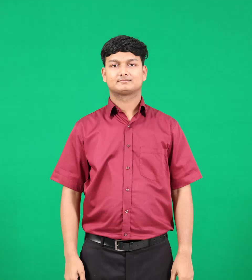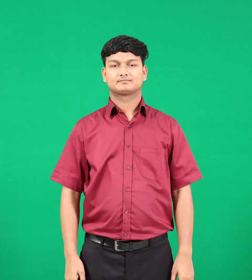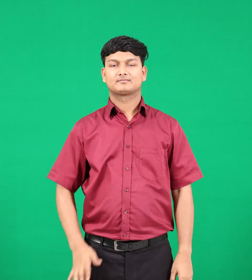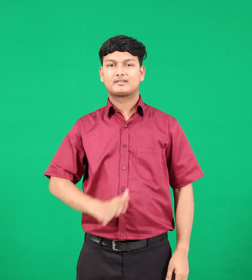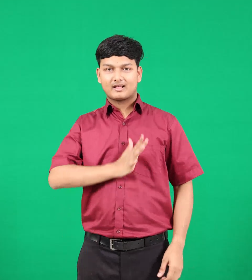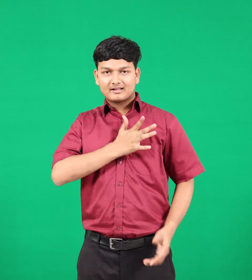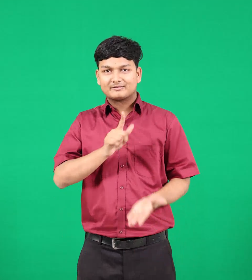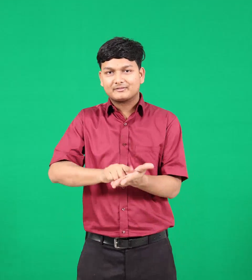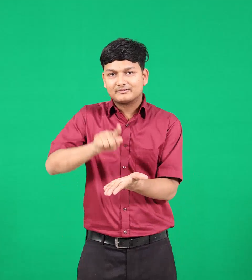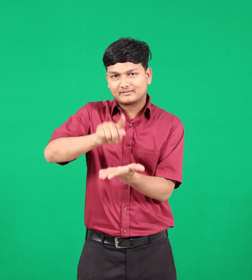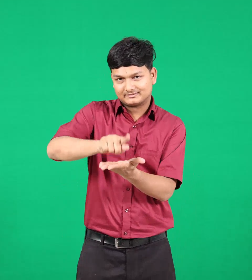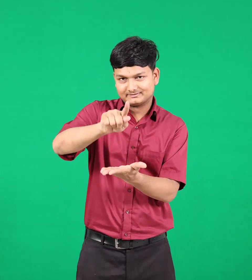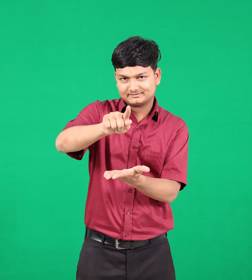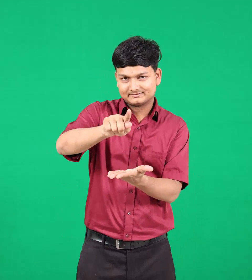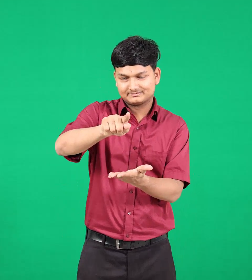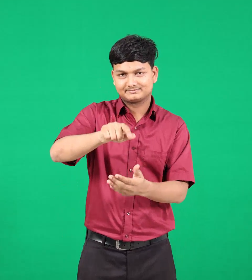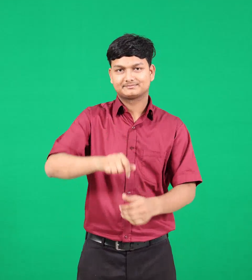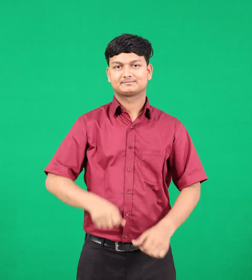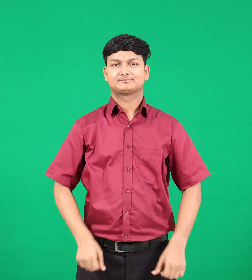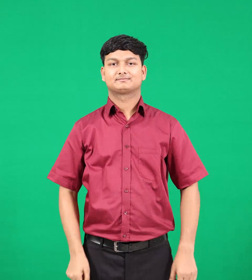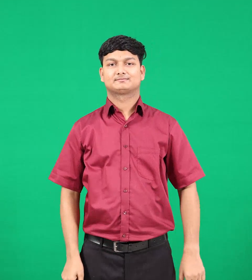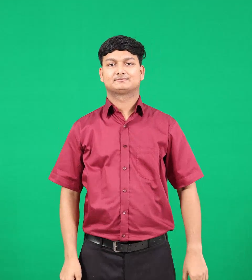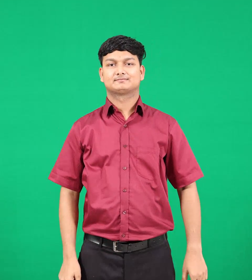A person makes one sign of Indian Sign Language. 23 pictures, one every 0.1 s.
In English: grasshopper
